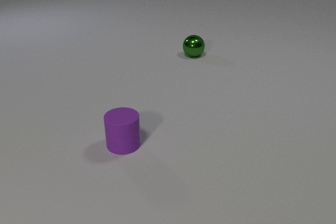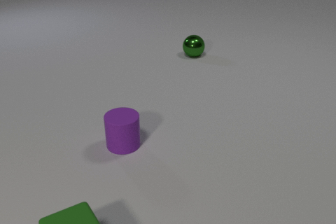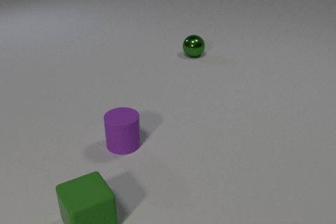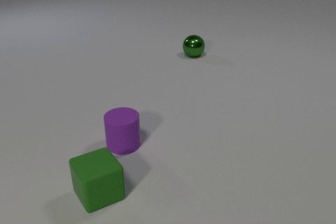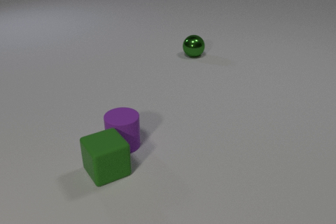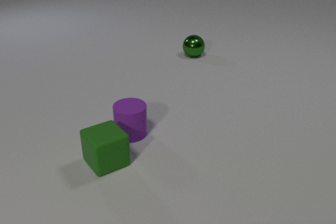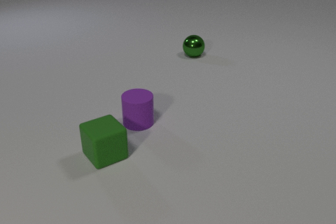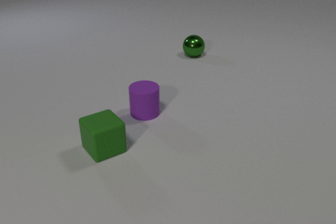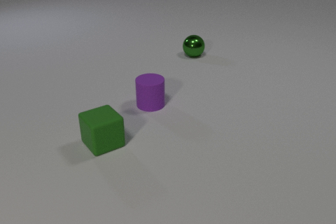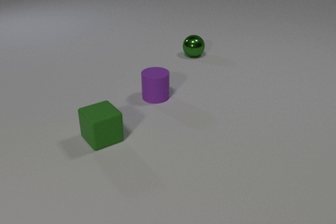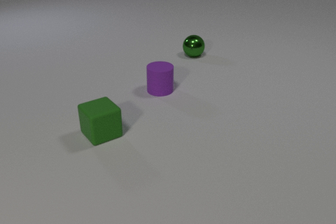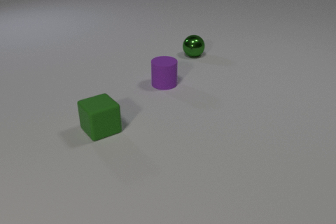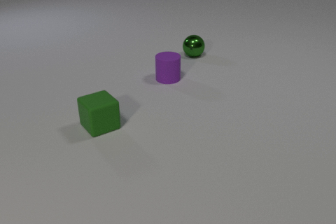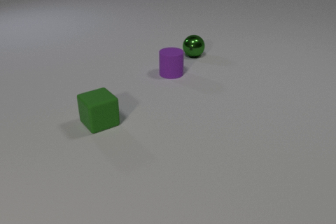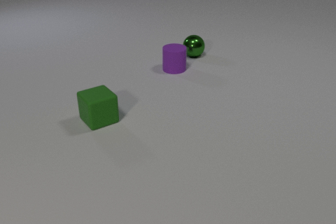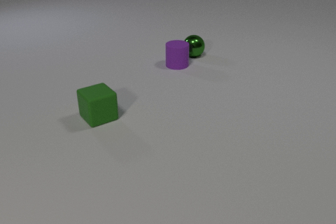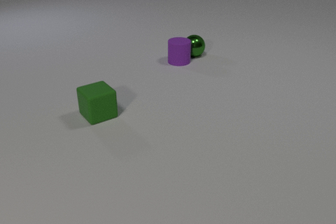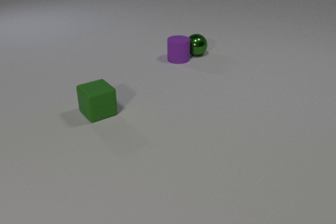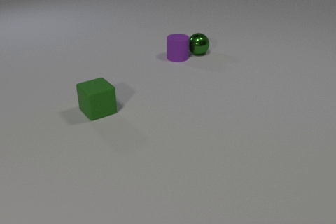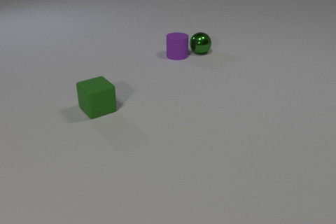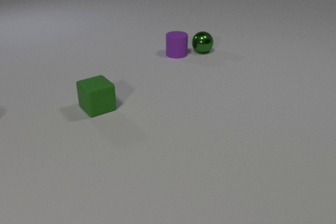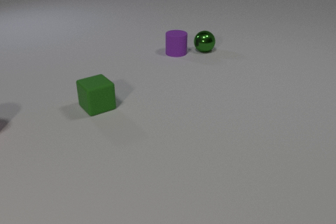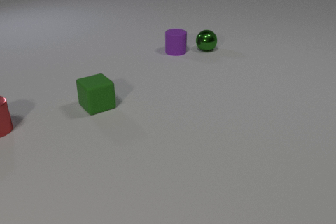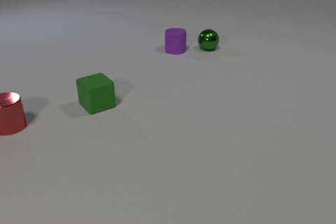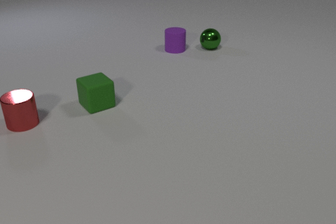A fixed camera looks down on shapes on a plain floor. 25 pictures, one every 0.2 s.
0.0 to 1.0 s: The green rubber cube comes in at the bottom edge, slides away from the camera. The purple rubber cylinder slides away from the camera and to the right. The green rubber cube and the purple rubber cylinder collide.
1.0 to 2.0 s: The green rubber cube slides away from the camera. The purple rubber cylinder slides away from the camera.
2.0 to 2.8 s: The green rubber cube slides away from the camera. The purple rubber cylinder slides away from the camera.
2.8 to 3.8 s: The green rubber cube slides away from the camera. The purple rubber cylinder slides away from the camera. The green metal sphere rolls away from the camera and to the right. The purple rubber cylinder and the green metal sphere collide.
3.8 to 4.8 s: The green rubber cube slides away from the camera. The purple rubber cylinder slides away from the camera. The red metal cylinder comes in at the left edge, slides to the right. The green metal sphere rolls away from the camera and to the right.
How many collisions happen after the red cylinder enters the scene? 0.
What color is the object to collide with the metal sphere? purple.
How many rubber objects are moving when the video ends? 2.
